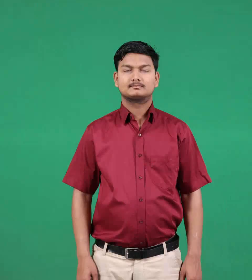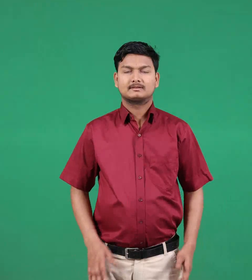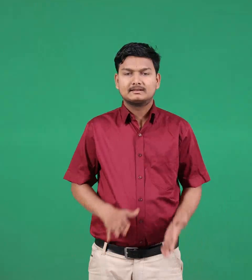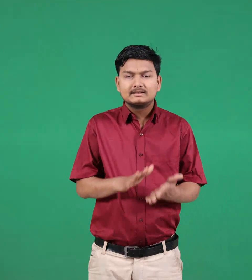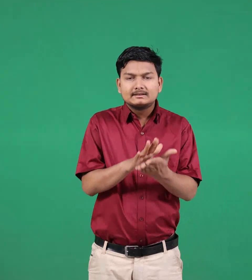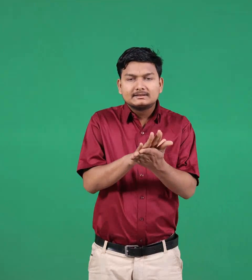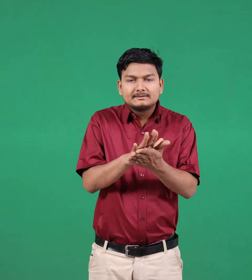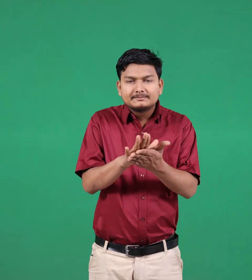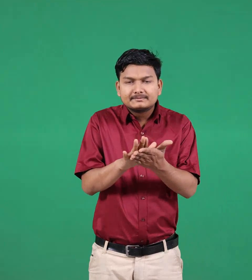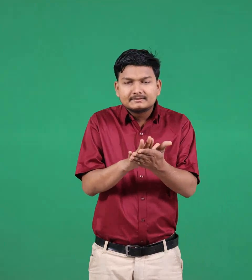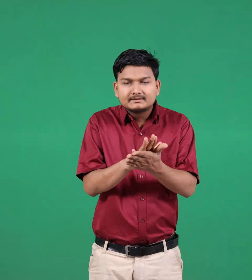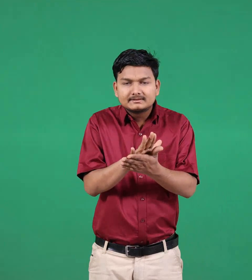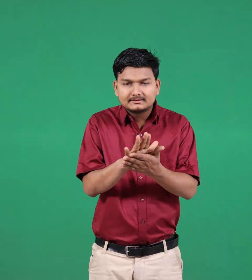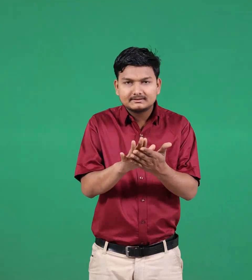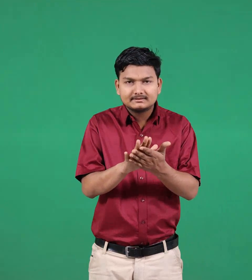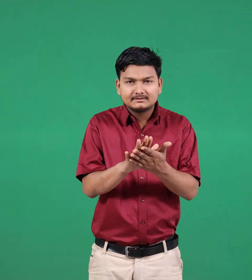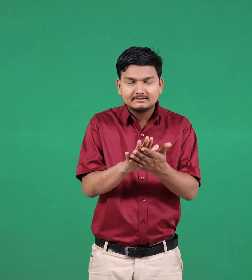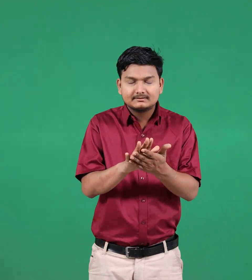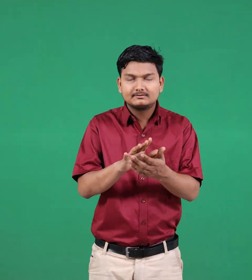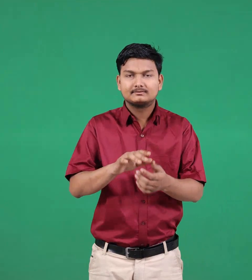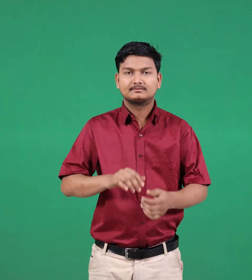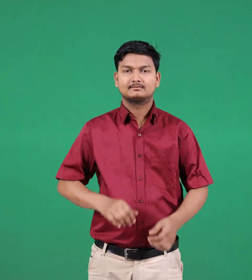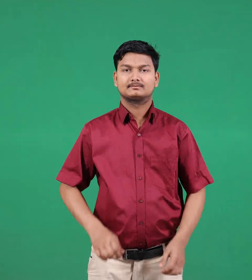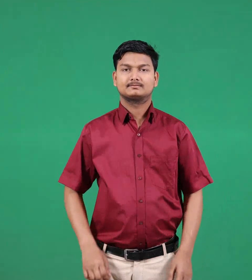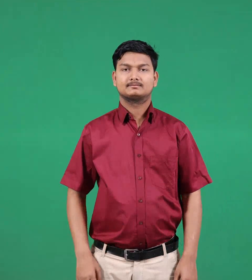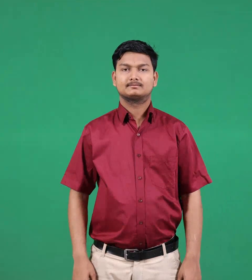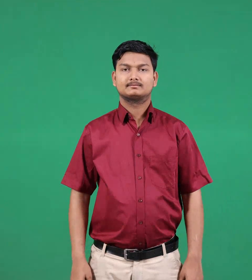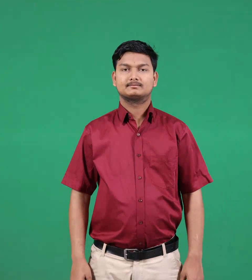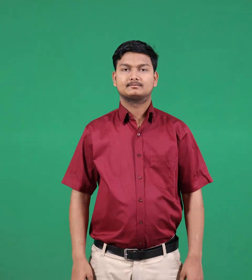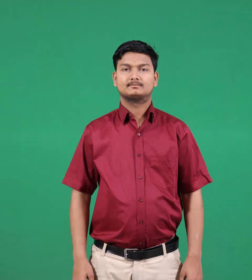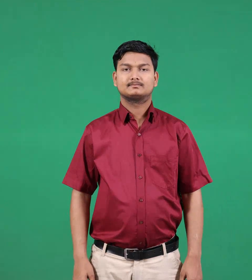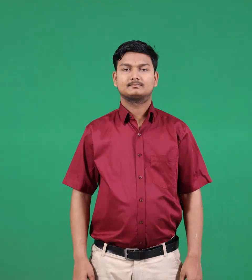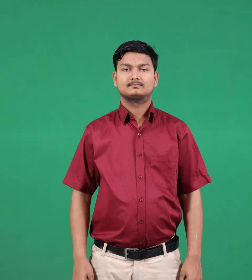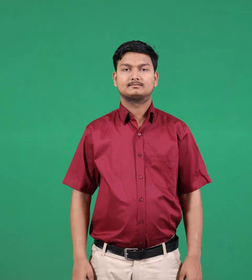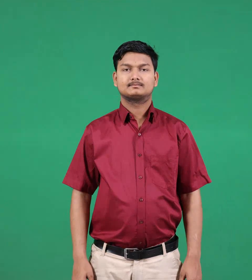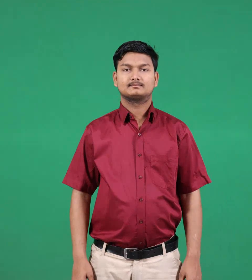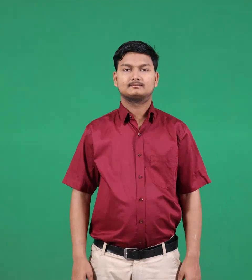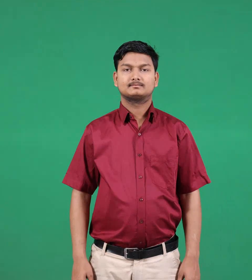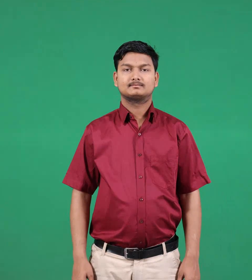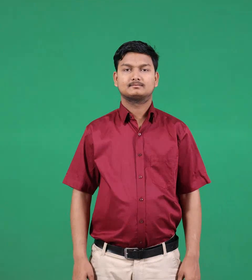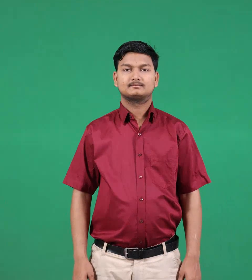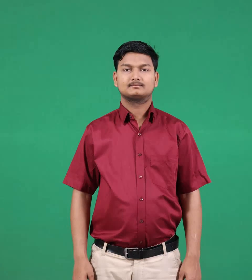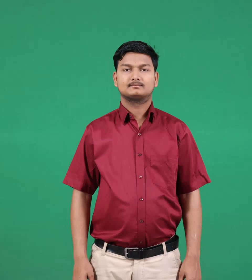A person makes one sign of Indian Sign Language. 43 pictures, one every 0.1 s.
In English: basic
